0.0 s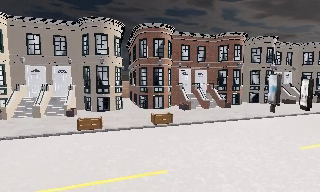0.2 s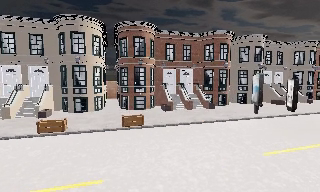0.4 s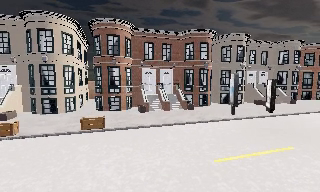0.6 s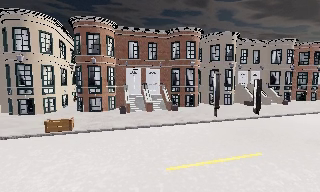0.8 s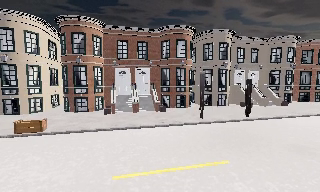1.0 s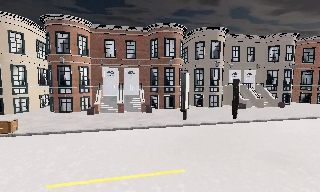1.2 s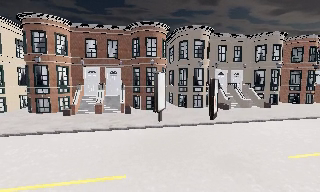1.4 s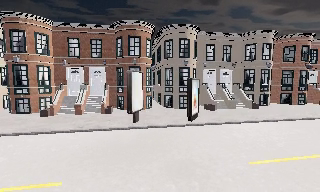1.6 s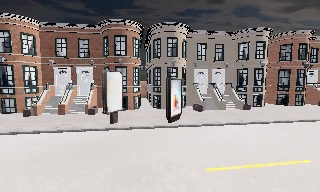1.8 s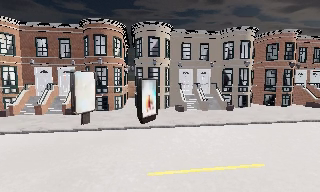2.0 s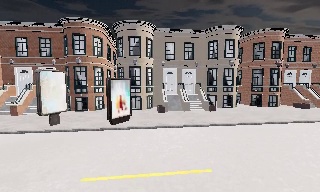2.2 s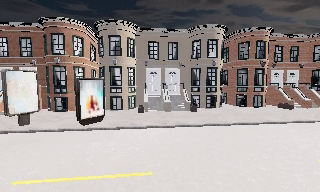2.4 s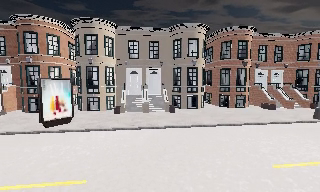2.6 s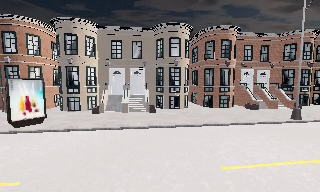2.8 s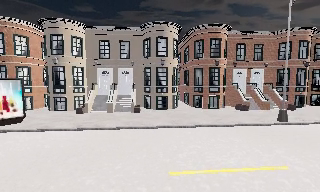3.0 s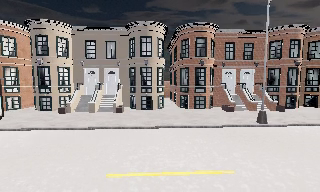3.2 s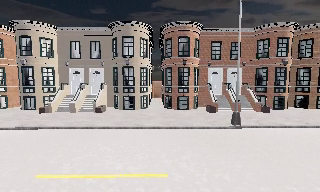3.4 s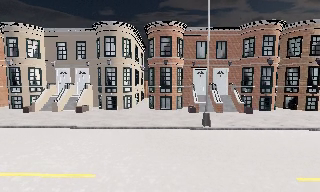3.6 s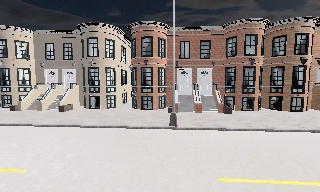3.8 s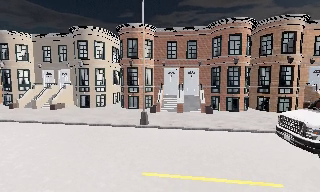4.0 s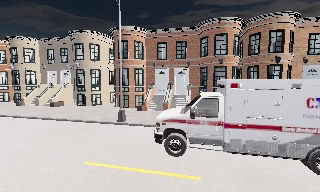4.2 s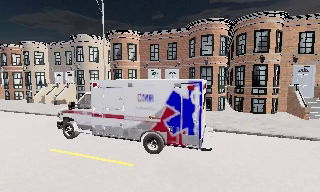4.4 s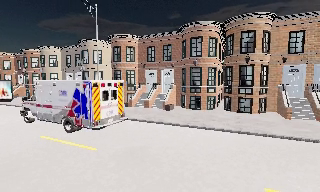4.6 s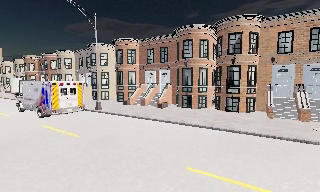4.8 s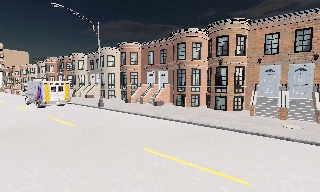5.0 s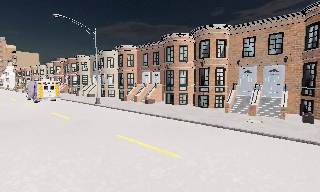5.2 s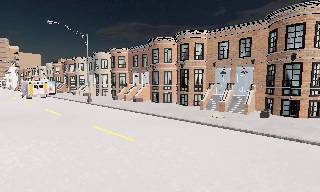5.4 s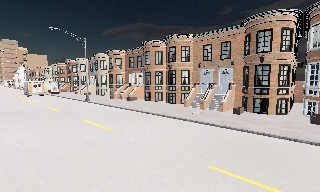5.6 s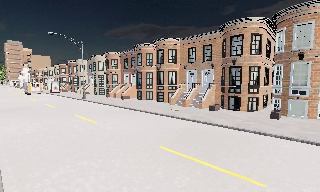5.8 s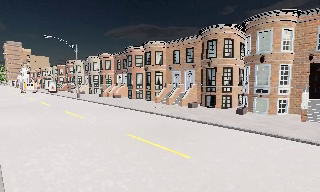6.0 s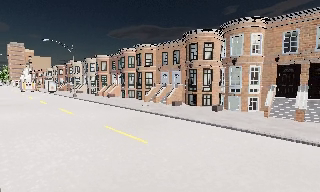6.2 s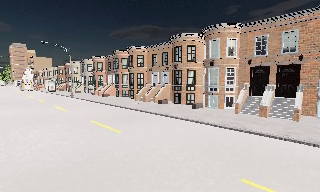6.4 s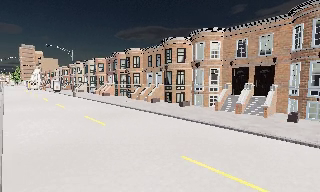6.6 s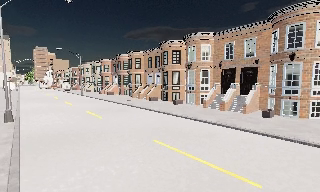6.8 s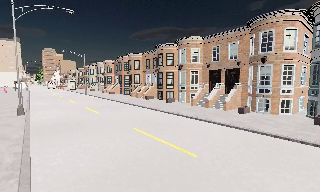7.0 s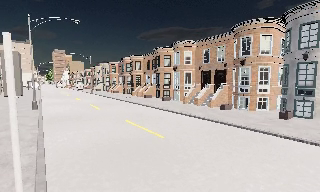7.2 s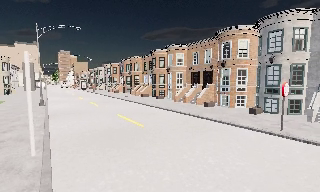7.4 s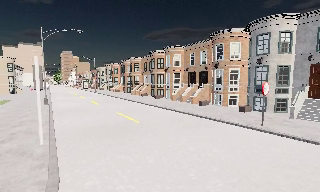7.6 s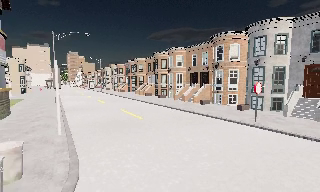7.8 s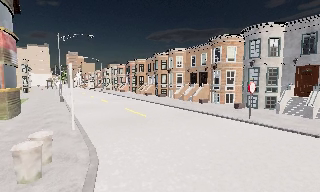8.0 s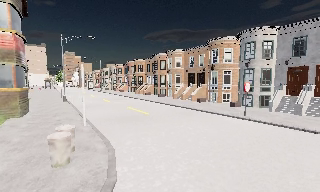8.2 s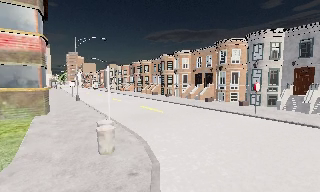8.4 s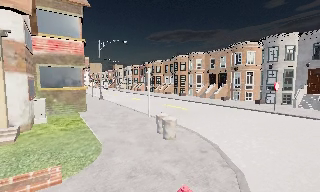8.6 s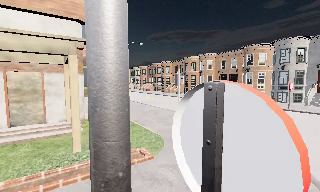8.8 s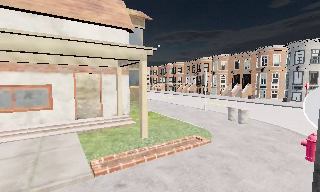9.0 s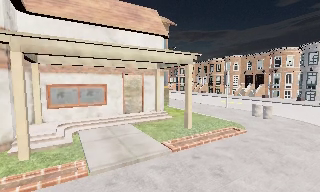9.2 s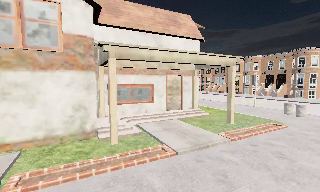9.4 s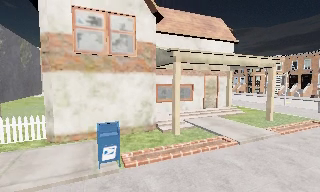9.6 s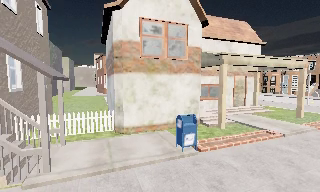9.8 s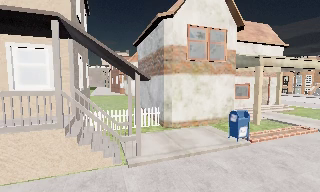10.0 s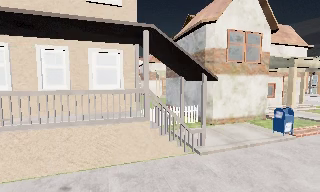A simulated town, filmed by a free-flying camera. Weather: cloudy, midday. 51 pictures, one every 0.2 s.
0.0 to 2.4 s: The camera travels to its right, about 19 m, so close, fixed things drift to the left.
2.4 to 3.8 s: The camera pans to its left, which is counterclockwise from overhead, by about 15 degrees. It travels to its right, about 13 m, so close, fixed things drift to the left.
3.8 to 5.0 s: The camera pans to its left, which is counterclockwise from overhead, by about 30 degrees. It travels to its right and backward, about 13 m.
5.0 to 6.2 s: The camera travels to its right and backward, about 12 m, so close, fixed things drift to the left.
6.2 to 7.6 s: The camera pans to its left, which is counterclockwise from overhead, by about 15 degrees. It travels backward and to its right, about 12 m, so what stands in front gets smaller. It loses speed.
7.6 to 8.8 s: The camera travels to its left and backward, about 10 m, so close, fixed things drift to the right. It gains speed.
8.8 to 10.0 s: The camera swings to its left by about 15 degrees, and the scene slides to the right. It travels to its left and backward, about 13 m, so close, fixed things drift to the right.
The film runs forward here.
